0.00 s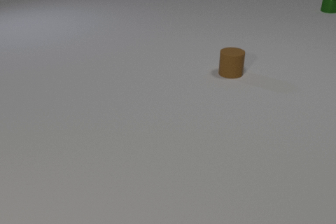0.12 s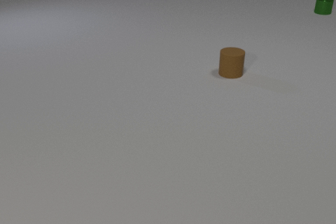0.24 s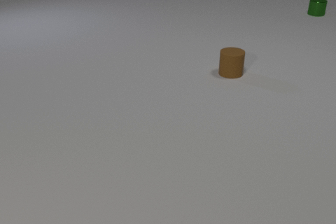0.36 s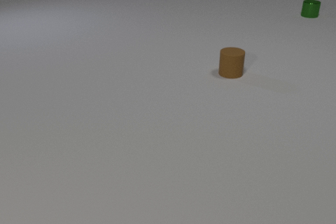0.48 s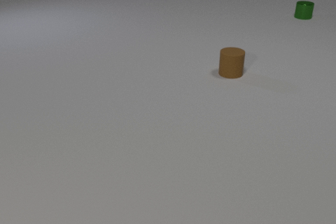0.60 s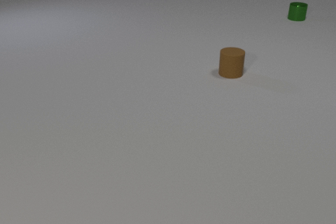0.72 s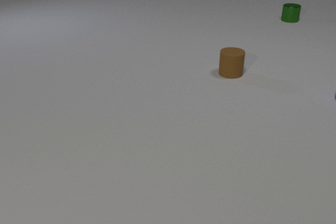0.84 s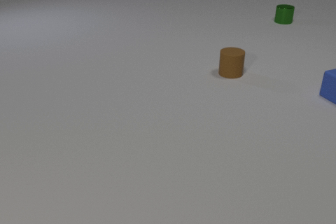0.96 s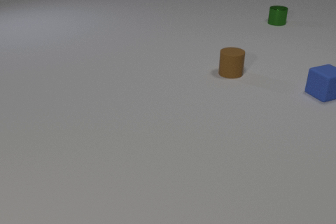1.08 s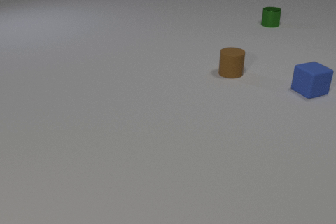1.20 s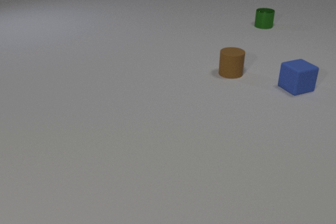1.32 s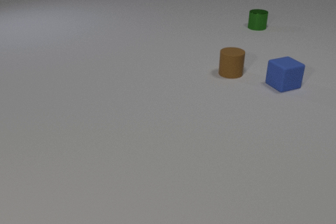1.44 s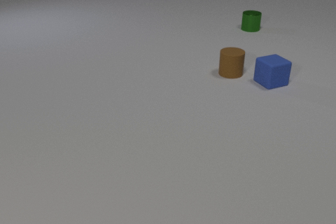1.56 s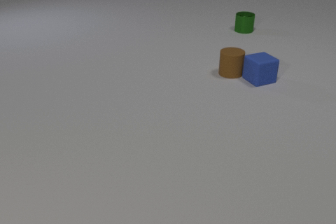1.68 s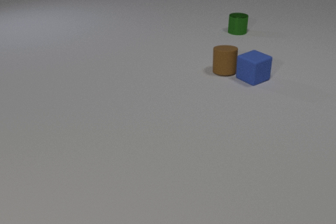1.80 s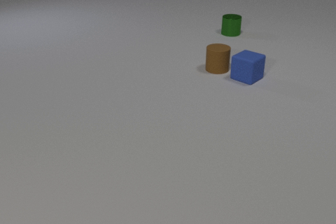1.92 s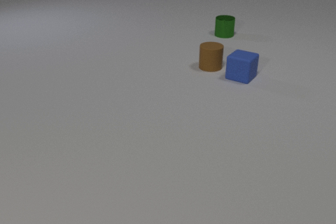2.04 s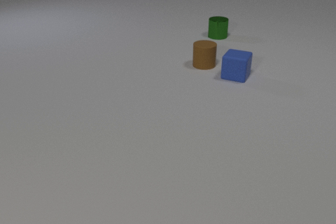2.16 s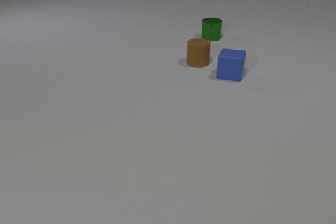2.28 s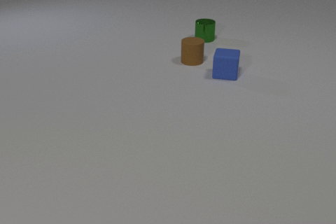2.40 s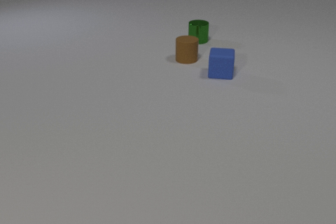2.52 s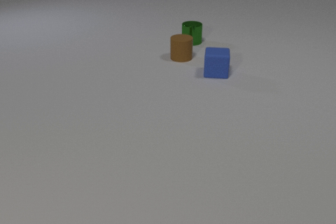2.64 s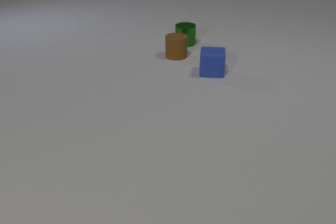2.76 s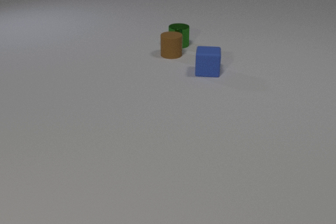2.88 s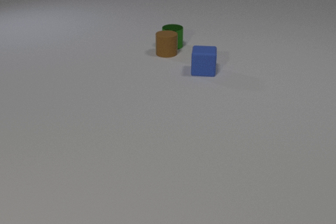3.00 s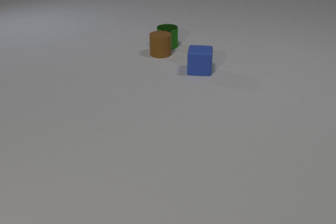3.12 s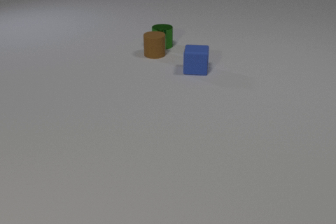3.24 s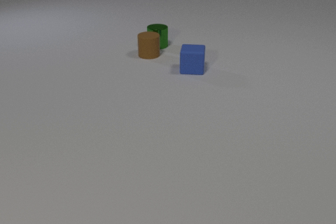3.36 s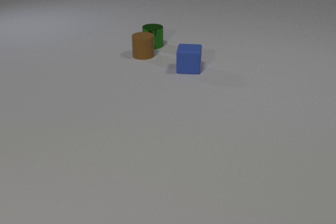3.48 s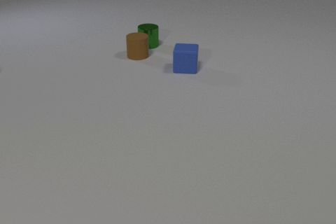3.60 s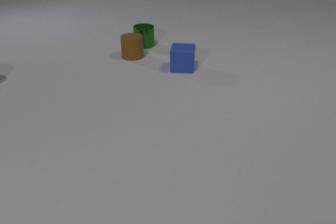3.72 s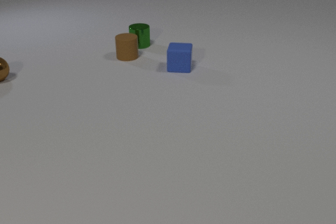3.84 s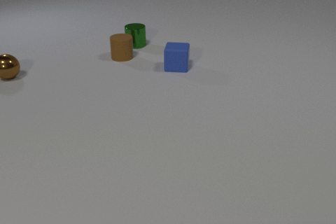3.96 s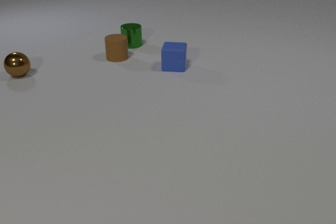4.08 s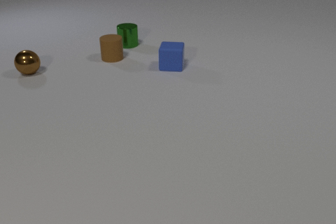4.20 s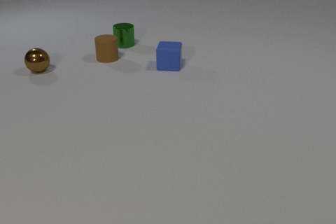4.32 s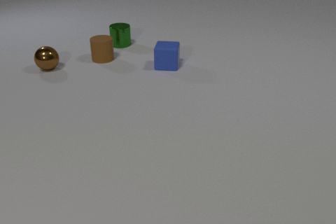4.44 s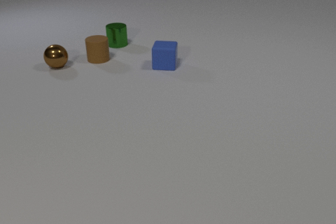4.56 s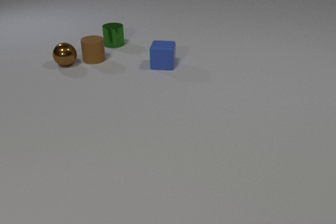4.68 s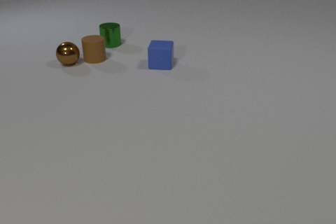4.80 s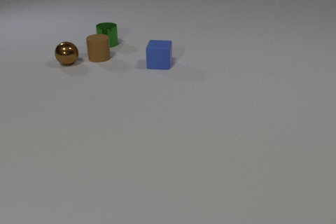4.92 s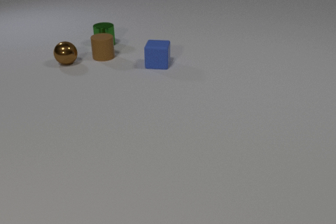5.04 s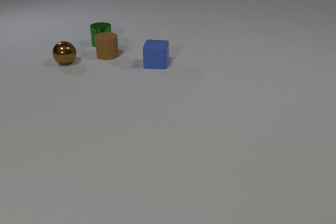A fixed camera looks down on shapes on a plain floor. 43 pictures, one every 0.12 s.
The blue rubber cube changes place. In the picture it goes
to the left.
The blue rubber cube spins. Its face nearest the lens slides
to the right.
0.00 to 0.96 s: The blue rubber cube comes in at the right edge, slides to the left. The green metal cylinder slides toward the camera and to the left.
0.96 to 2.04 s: The blue rubber cube slides to the left, spins counterclockwise seen from above by about 45 degrees, its near face sliding to the right. The brown rubber cylinder slides to the left and away from the camera. The green metal cylinder slides to the left and toward the camera. The blue rubber cube and the brown rubber cylinder collide.
2.04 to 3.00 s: The blue rubber cube slides to the left. The brown rubber cylinder slides to the left and away from the camera. The green metal cylinder slides to the left and toward the camera. The brown rubber cylinder and the green metal cylinder collide.
3.00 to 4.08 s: The blue rubber cube slides to the left. The brown rubber cylinder slides to the left. The green metal cylinder slides to the left. The brown metal sphere comes in at the left edge, rolls to the right.
4.08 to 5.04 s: The blue rubber cube slides to the left. The brown rubber cylinder slides away from the camera and to the left. The green metal cylinder slides to the left. The brown metal sphere rolls to the right and away from the camera. The brown rubber cylinder and the brown metal sphere collide.
How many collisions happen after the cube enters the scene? 3.
What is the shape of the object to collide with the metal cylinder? cylinder.
How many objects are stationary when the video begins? 1.
